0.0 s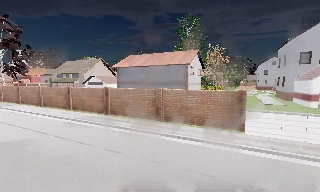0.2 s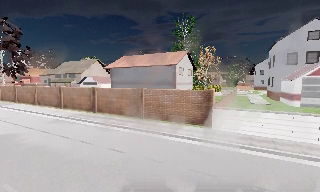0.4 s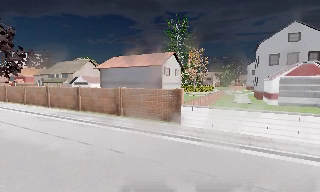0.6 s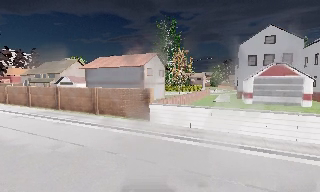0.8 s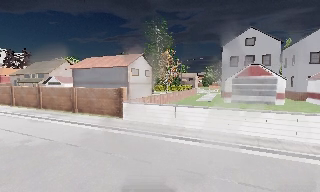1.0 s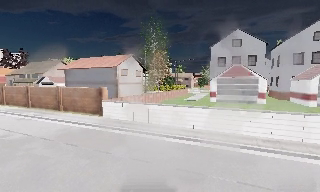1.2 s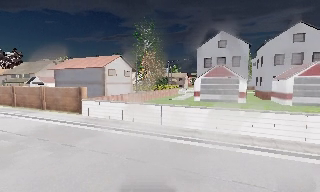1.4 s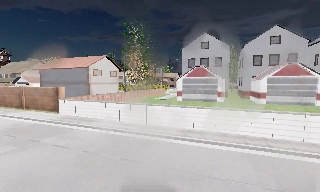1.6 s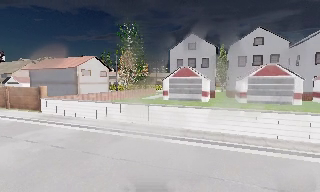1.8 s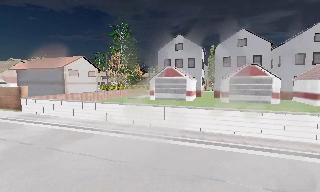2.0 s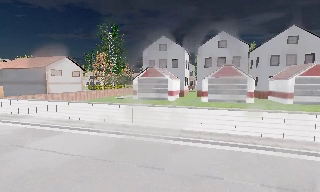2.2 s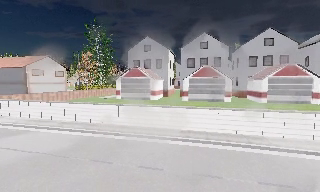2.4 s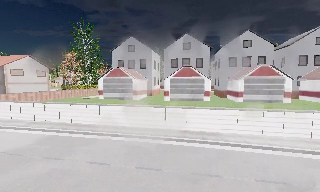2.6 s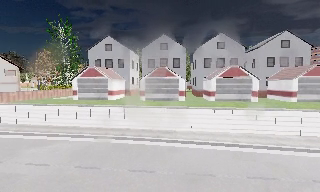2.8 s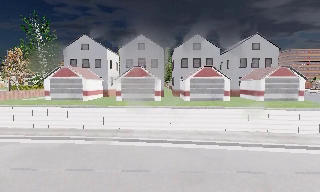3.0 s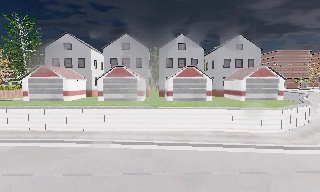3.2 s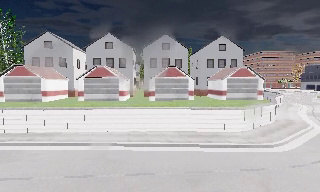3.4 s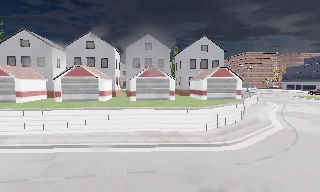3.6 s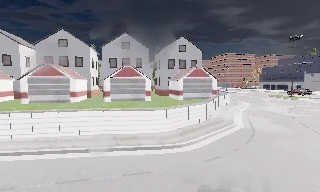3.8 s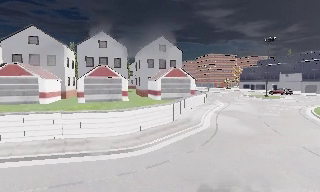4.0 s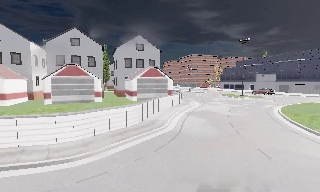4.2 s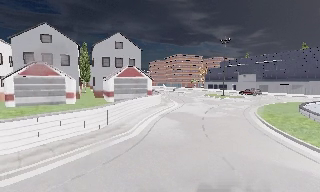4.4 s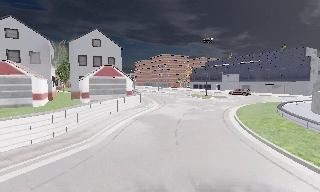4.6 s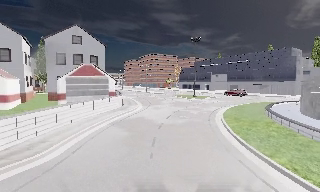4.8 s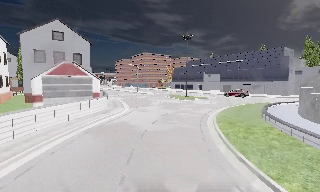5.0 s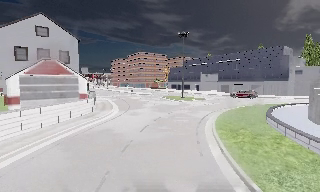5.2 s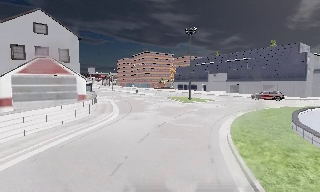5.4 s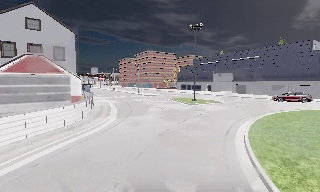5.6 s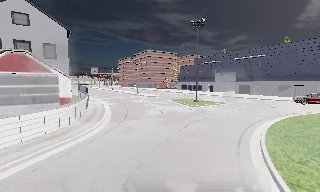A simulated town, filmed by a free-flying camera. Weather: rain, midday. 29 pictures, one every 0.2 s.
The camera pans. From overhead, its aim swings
clockwise.
The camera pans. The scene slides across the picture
to the left.
0.0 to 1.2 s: The camera travels to its right and backward, about 12 m, so close, fixed things drift to the left.
1.2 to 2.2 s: The camera travels to its right, about 9 m, so close, fixed things drift to the left.
2.2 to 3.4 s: The camera pans to its right, which is clockwise from overhead, by about 20 degrees. It travels to its right, about 10 m, so close, fixed things drift to the left.
3.4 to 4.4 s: The camera swings to its right by about 20 degrees, and the scene slides to the left. It travels to its right and forward, about 9 m, so close, fixed things drift to the left.
4.4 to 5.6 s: The camera travels forward, about 11 m, so what stands in front looms larger.
The film runs backward here.
